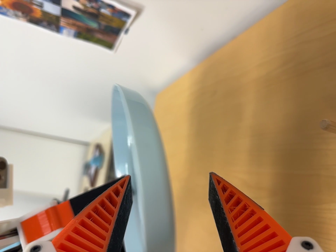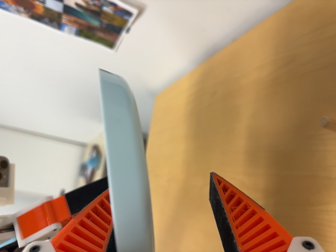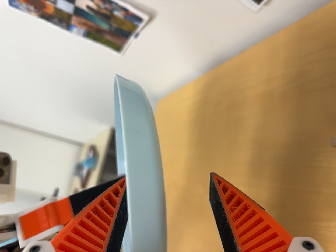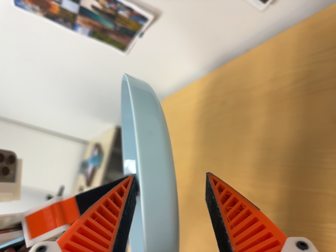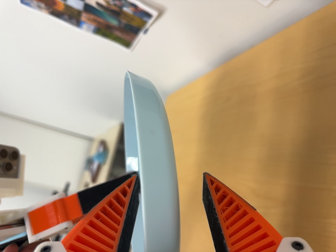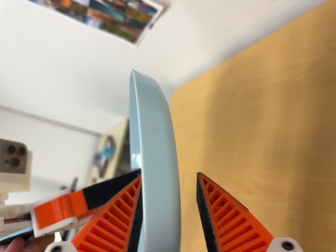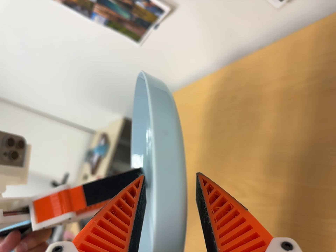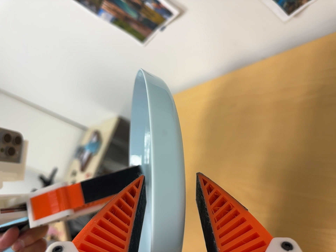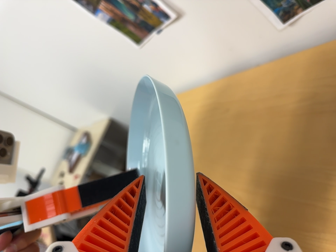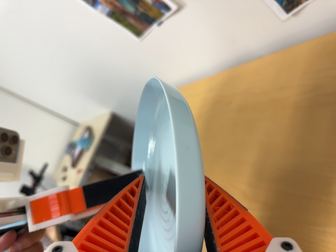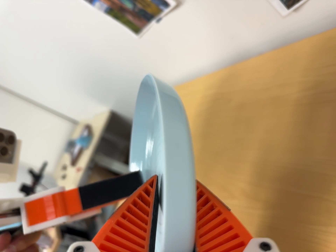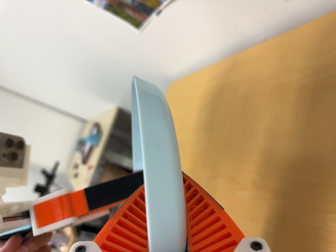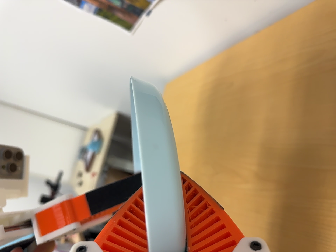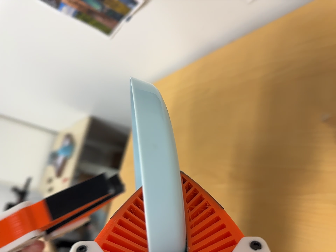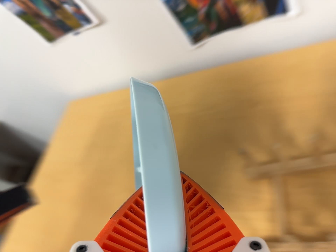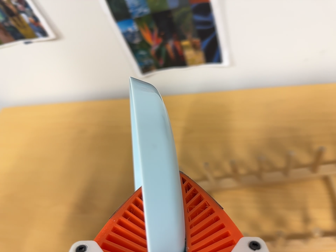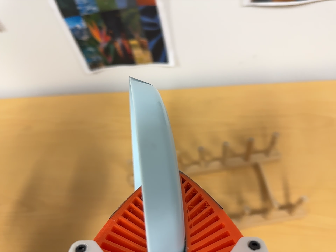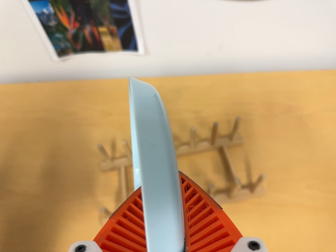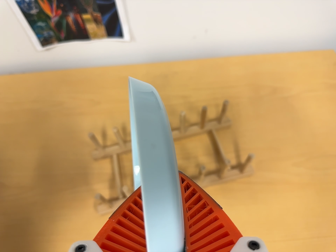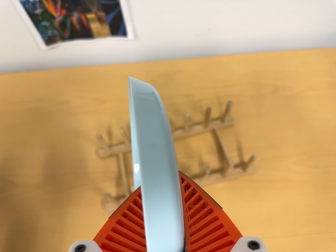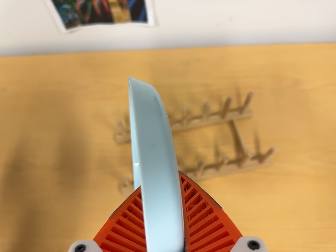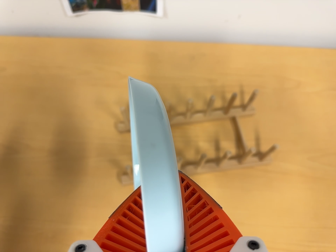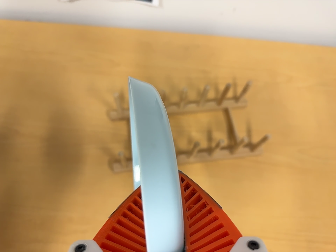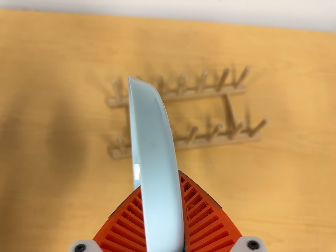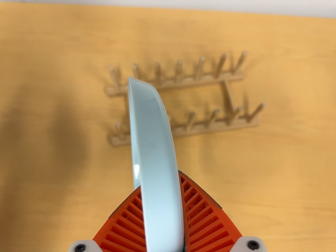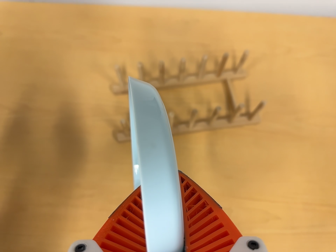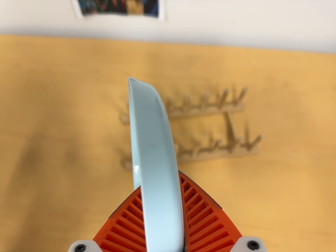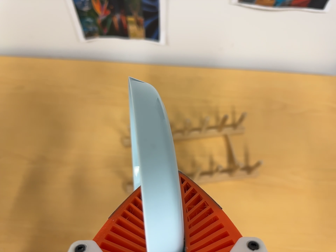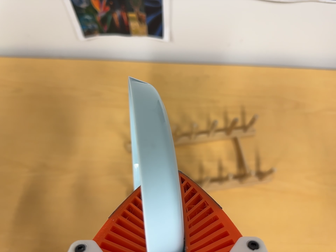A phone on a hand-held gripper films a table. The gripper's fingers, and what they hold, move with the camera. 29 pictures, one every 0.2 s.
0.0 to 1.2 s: The camera rolls about its line of sight by about 10 degrees, and the scene rotates clockwise.
1.2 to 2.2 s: The camera shifts only a little, or ends up much as it began.
2.2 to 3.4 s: The scene slides to the left, as the camera pans about 60 degrees to its right. It travels backward and to its left, about 18 cm. Its aim tips toward the top of its view by about 10 degrees, and the scene shifts downward. It rolls about its line of sight by about 10 degrees, and the scene rotates clockwise.
3.4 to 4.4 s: The camera travels to its left, about 7 cm. Its aim tips toward the bottom of its view by about 10 degrees, and the scene shifts upward.
4.4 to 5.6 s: The camera travels toward the top of its view, about 6 cm, so close, fixed things drift downward.
The film runs forward here.
